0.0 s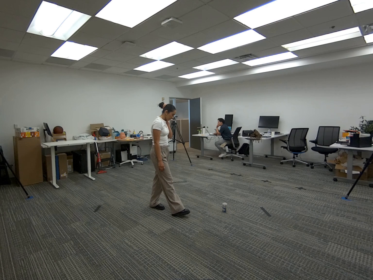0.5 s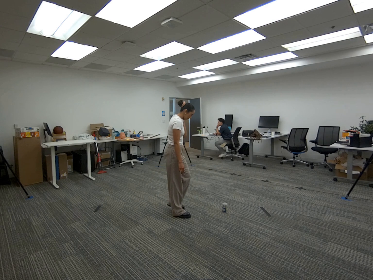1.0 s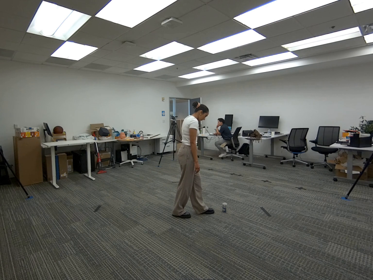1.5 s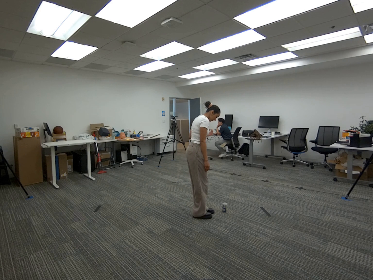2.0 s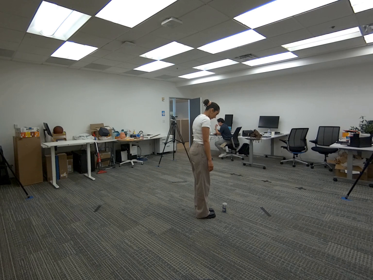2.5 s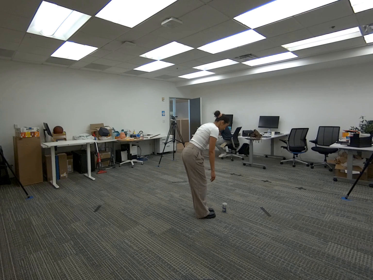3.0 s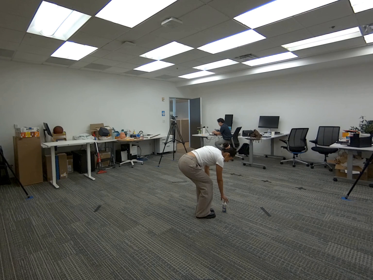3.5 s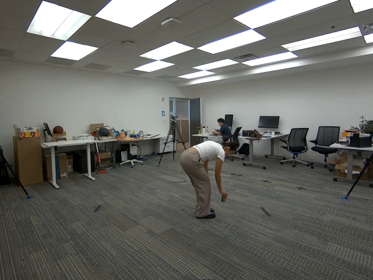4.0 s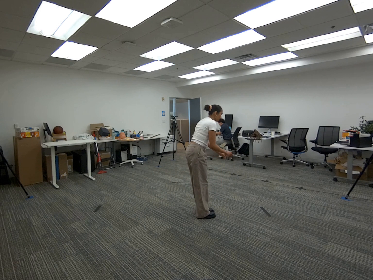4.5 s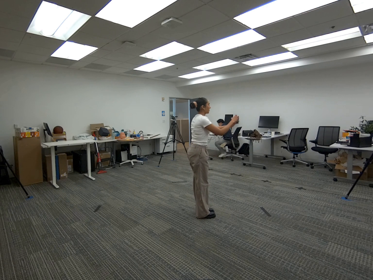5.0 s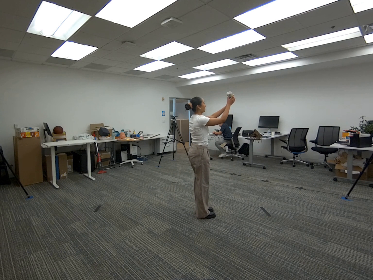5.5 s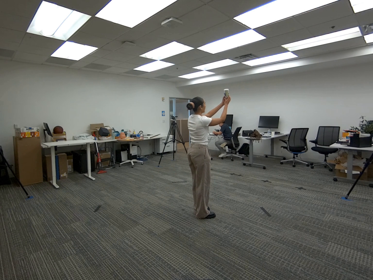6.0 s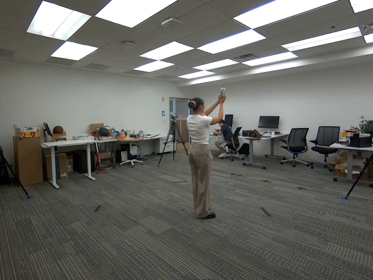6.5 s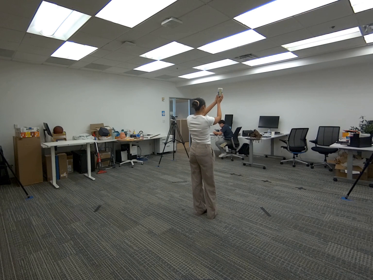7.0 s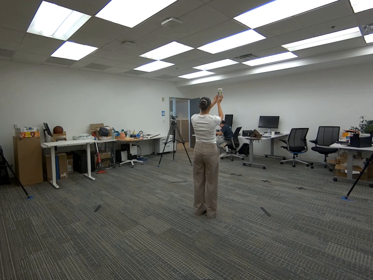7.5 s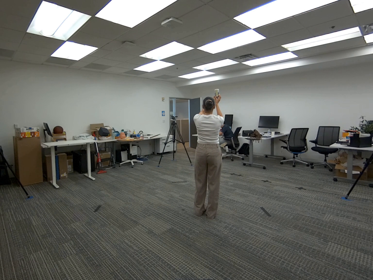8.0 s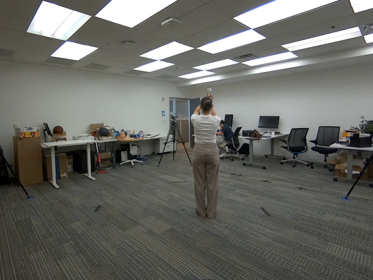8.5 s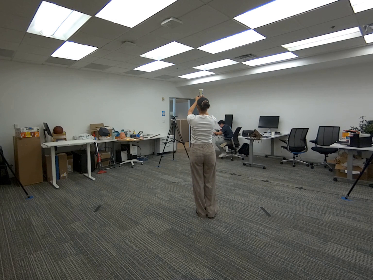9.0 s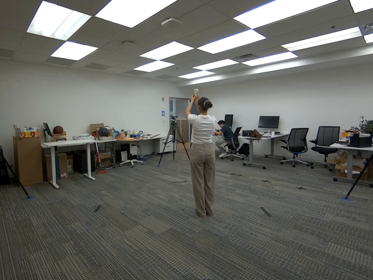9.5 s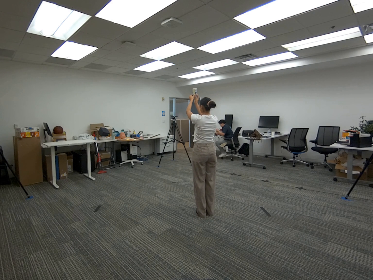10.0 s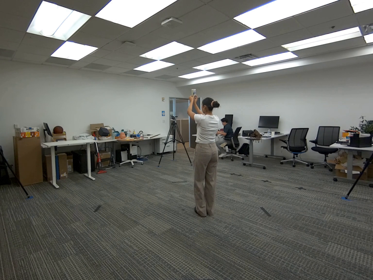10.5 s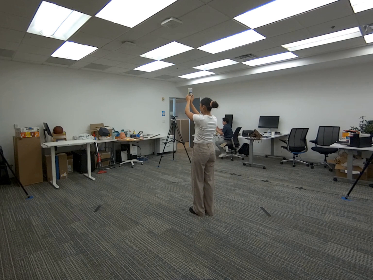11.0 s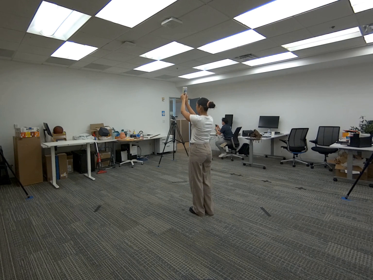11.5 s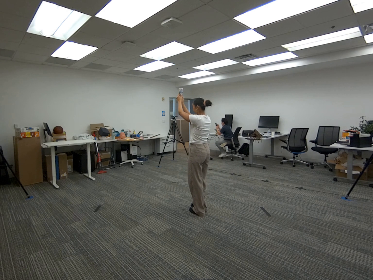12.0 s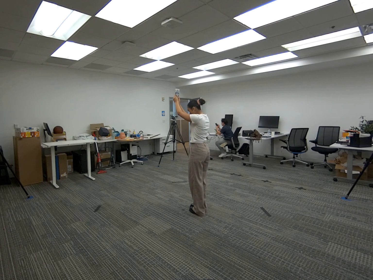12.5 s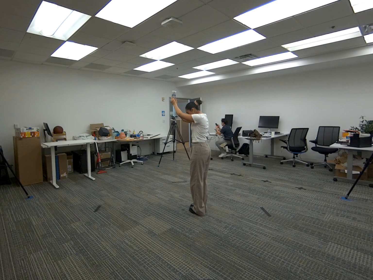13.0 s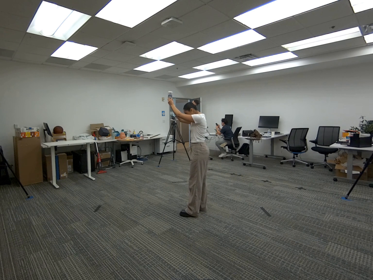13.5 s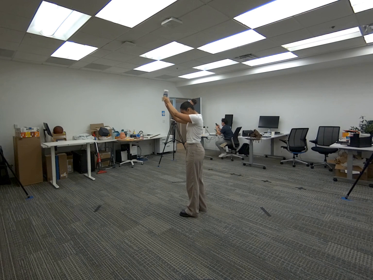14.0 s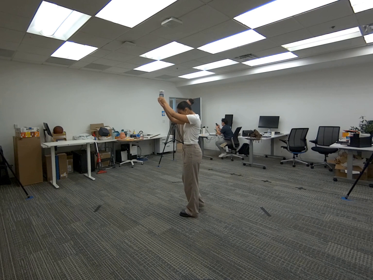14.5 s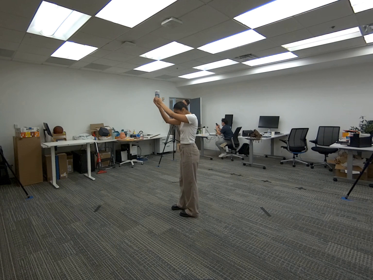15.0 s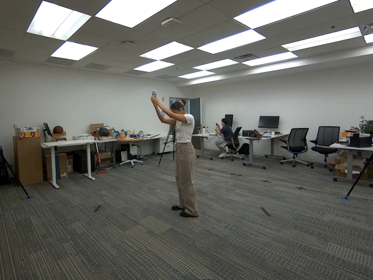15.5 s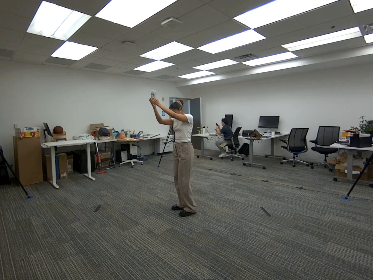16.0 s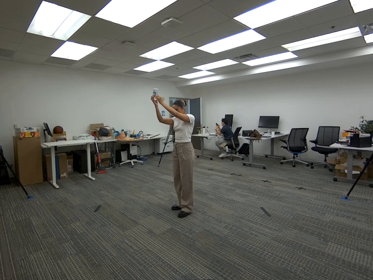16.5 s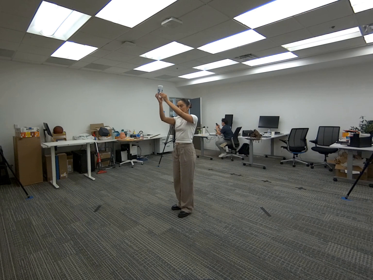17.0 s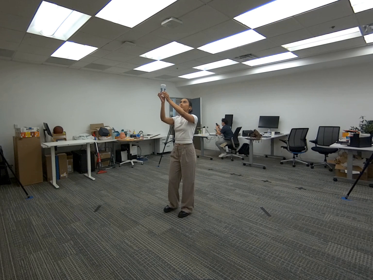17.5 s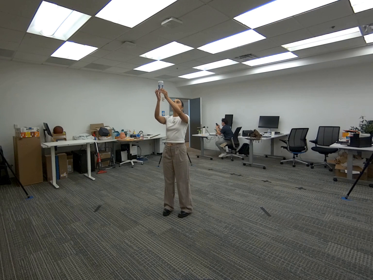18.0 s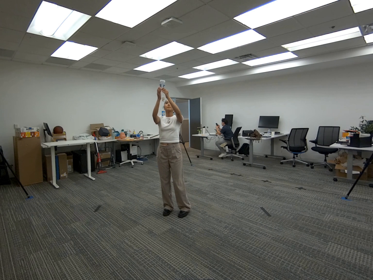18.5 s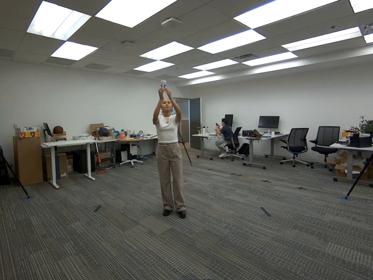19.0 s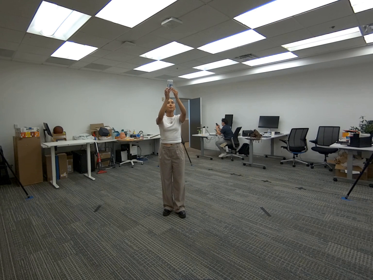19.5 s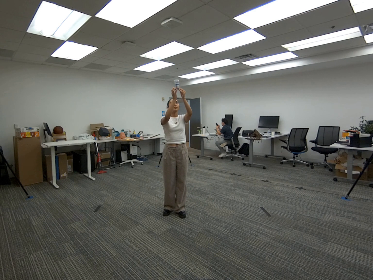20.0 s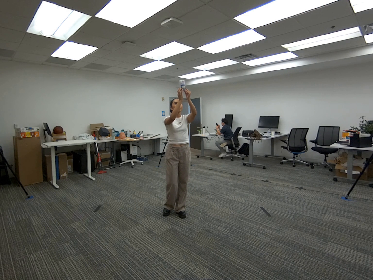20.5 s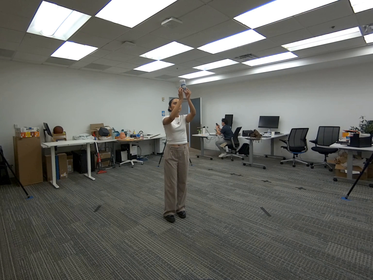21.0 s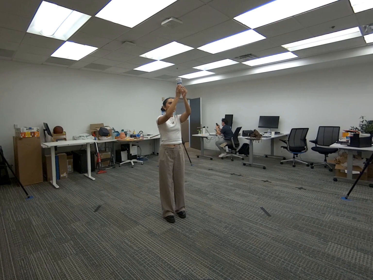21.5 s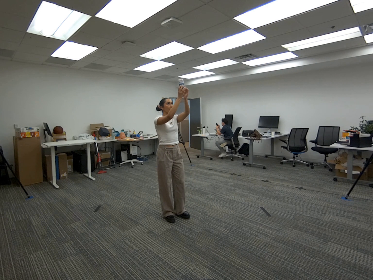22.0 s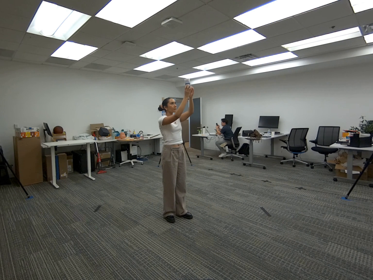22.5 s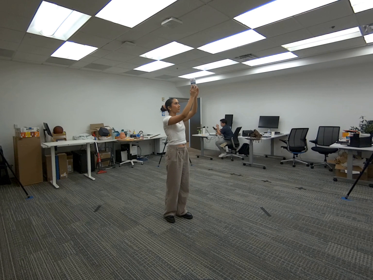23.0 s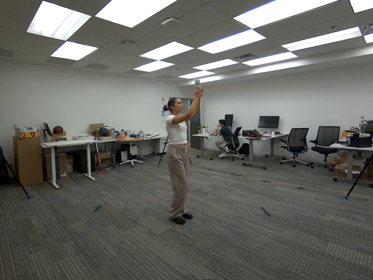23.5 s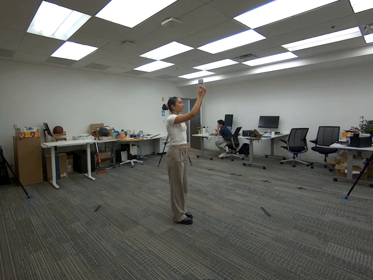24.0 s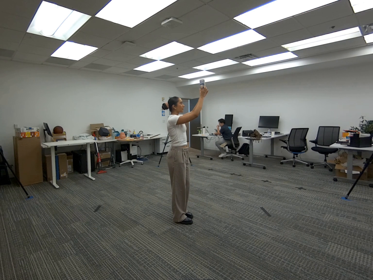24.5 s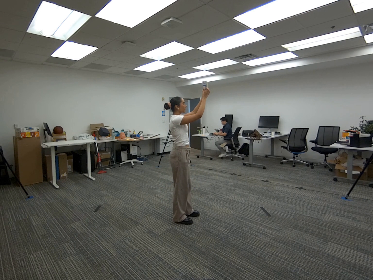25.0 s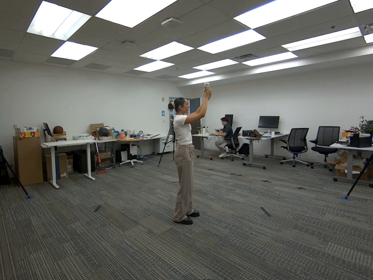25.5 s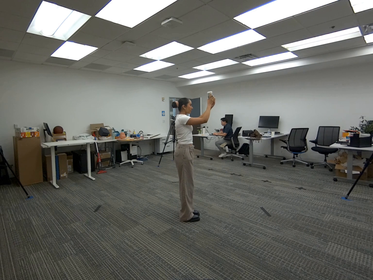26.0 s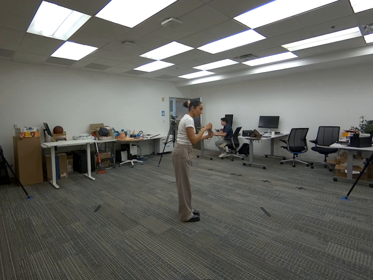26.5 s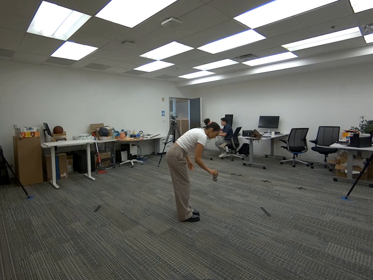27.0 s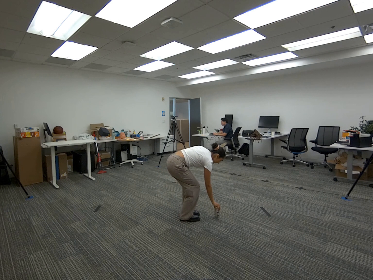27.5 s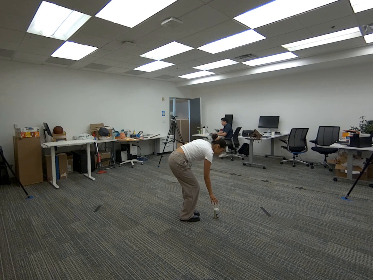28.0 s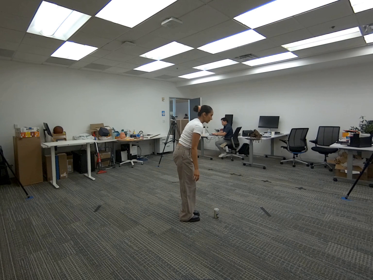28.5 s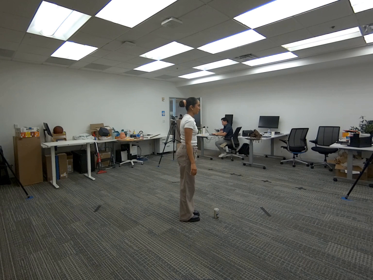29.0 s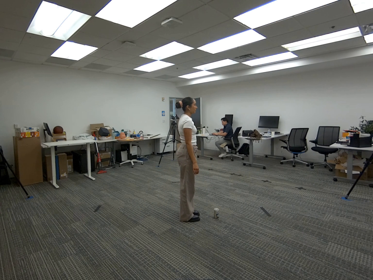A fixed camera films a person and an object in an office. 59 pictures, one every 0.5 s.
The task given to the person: Walk over to the can on the floor and pick up using both hands rotate the soup can. Place back on the ground.
